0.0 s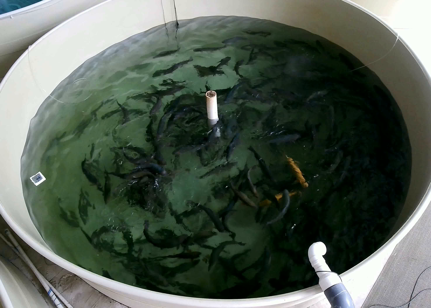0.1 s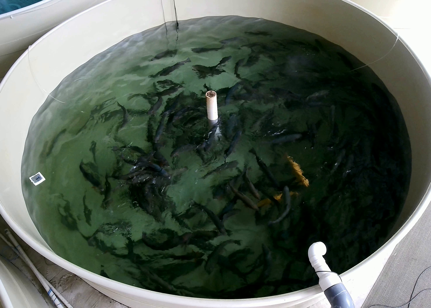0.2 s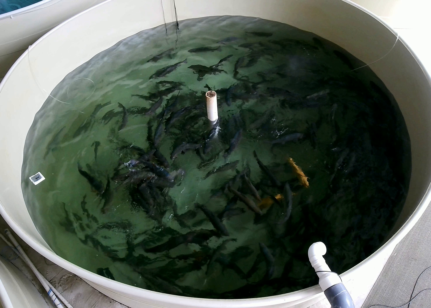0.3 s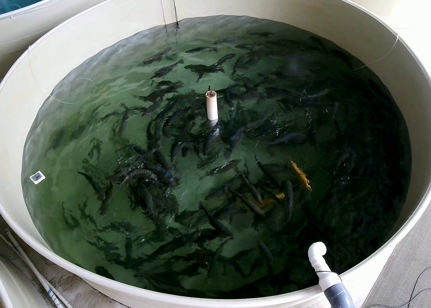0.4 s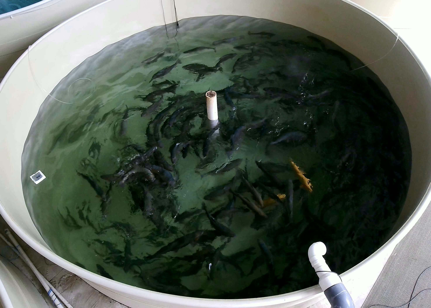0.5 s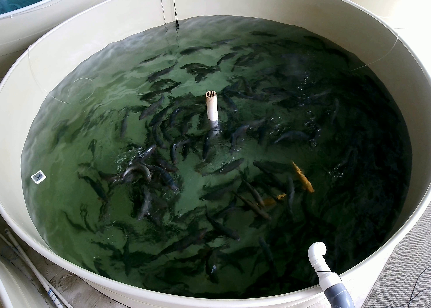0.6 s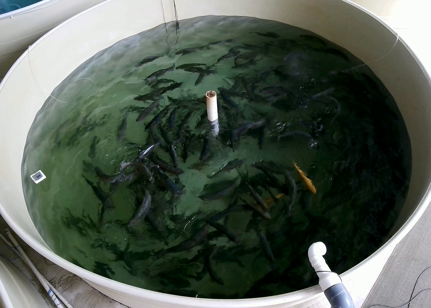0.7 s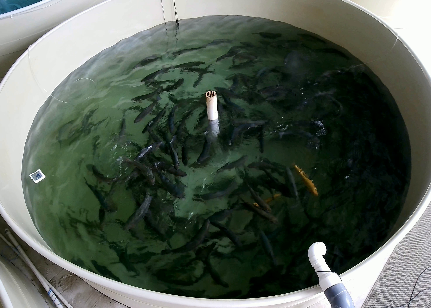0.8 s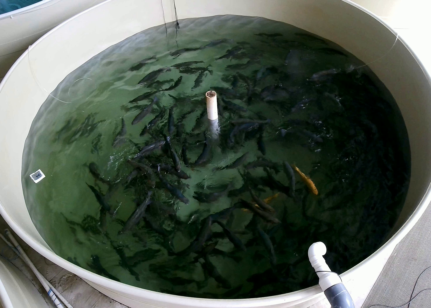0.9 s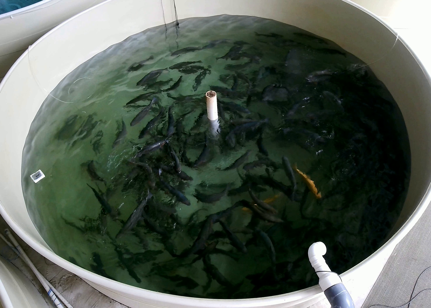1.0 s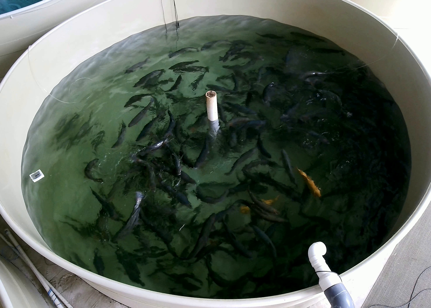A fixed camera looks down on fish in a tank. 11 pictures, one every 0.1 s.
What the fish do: Foraging.
